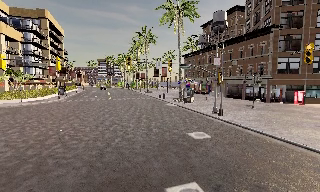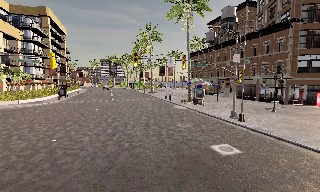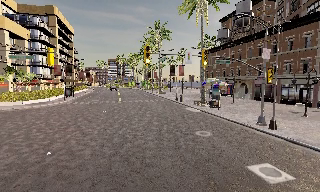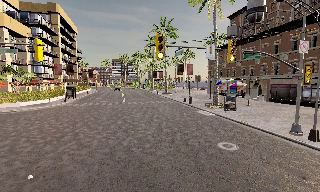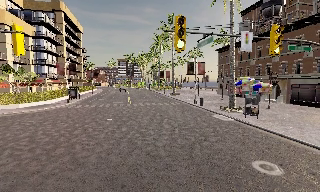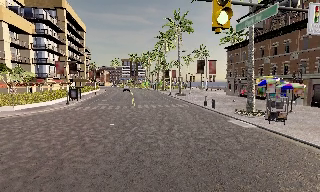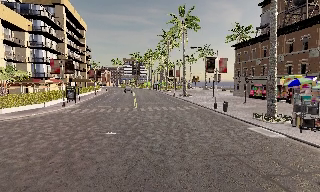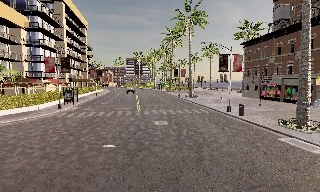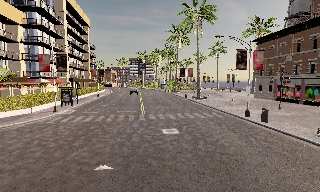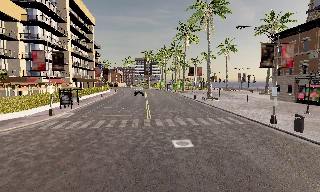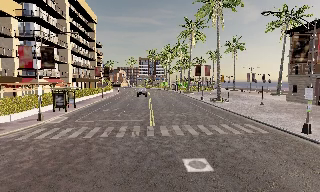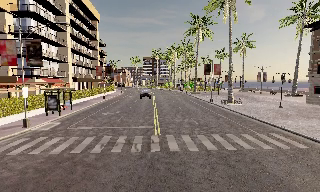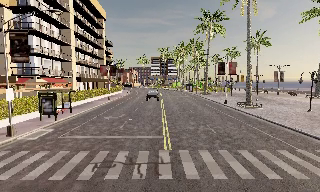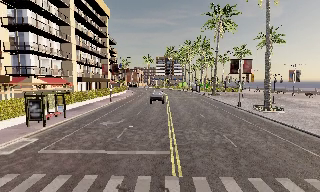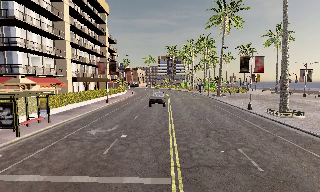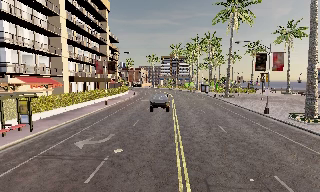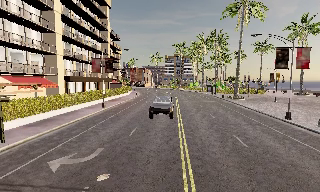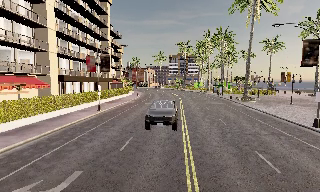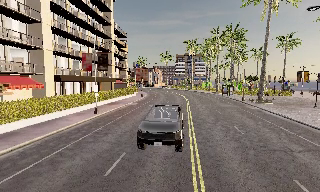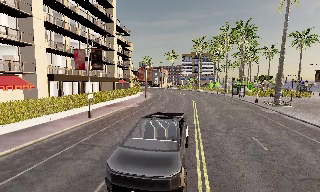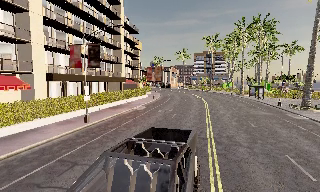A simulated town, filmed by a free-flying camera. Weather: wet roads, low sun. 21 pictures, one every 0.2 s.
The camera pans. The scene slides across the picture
to the right.
The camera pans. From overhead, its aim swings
counterclockwise.
0.0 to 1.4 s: The camera travels forward, about 16 m, so what stands in front looms larger.
1.4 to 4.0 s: The camera swings to its left by about 25 degrees, and the scene slides to the right. It travels forward, about 30 m, so what stands in front looms larger.
The film runs forward here.
